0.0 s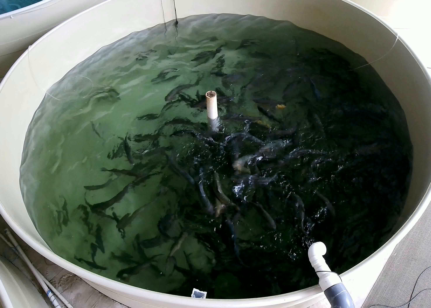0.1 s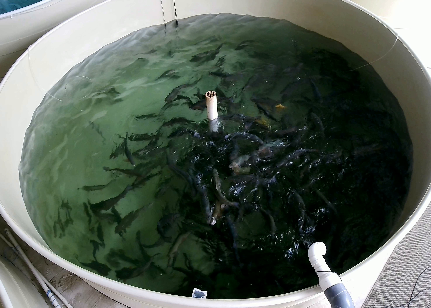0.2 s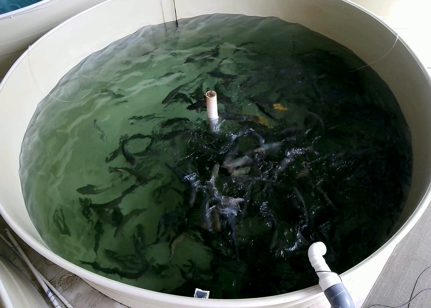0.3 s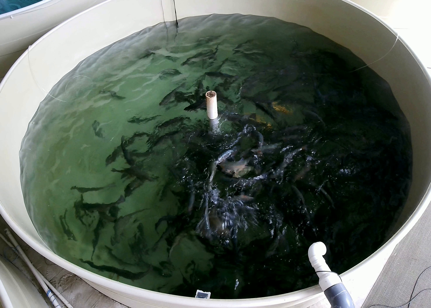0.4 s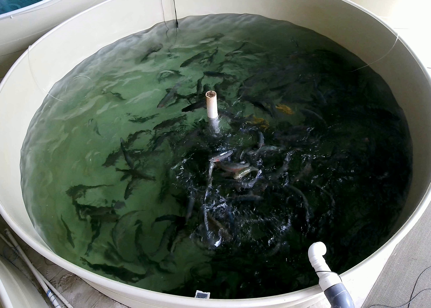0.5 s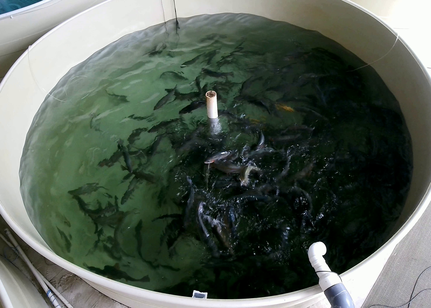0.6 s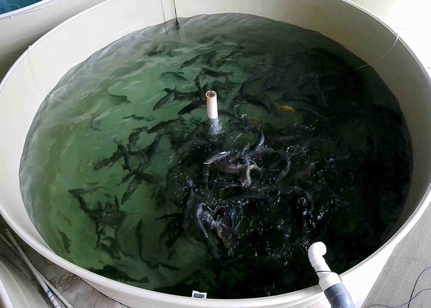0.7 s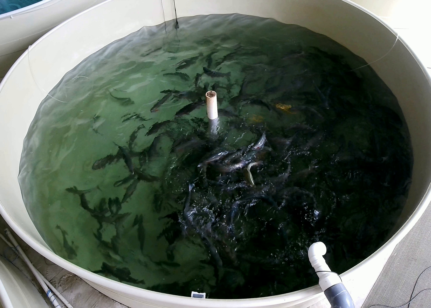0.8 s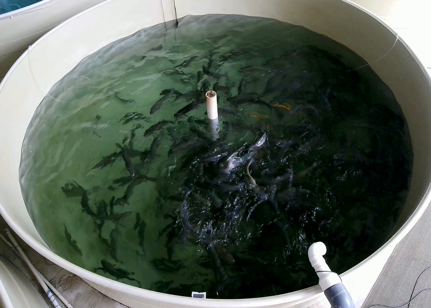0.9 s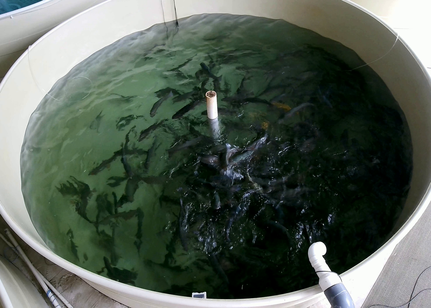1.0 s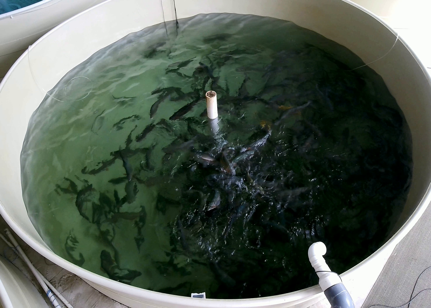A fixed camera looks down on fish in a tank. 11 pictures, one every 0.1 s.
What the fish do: Weak feeding.
